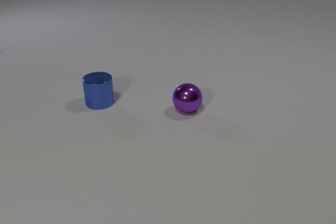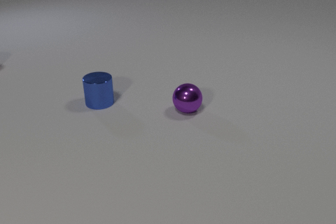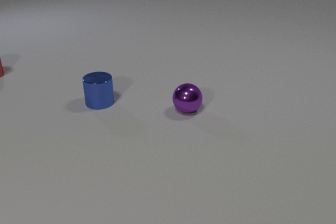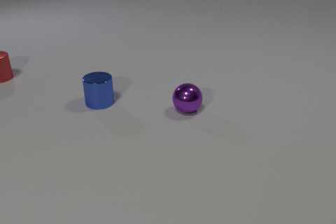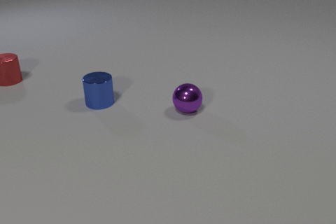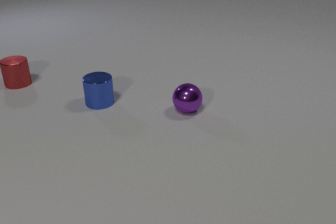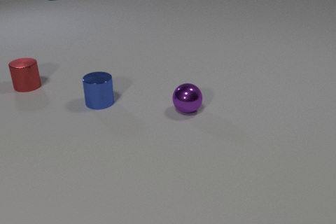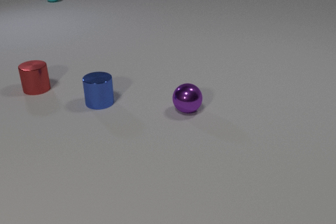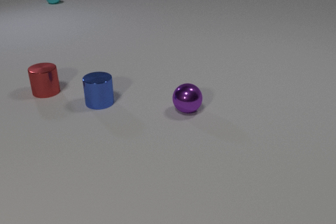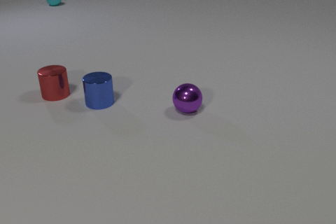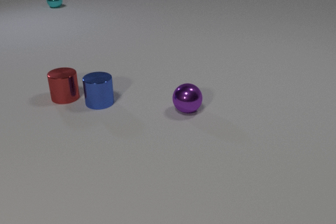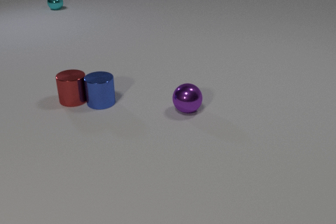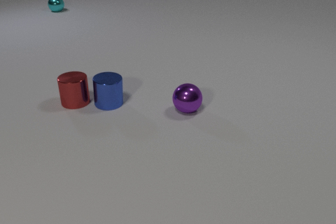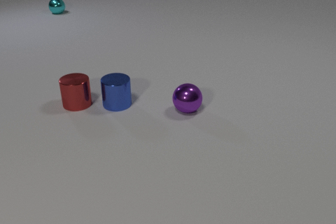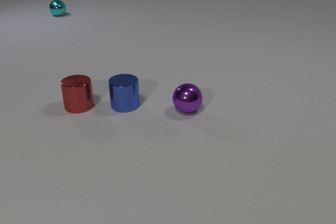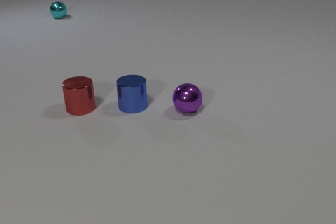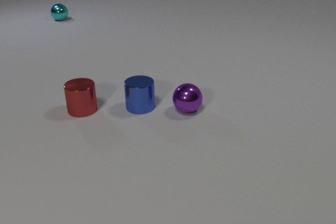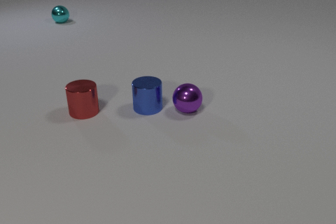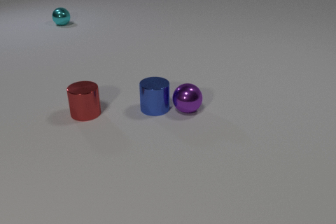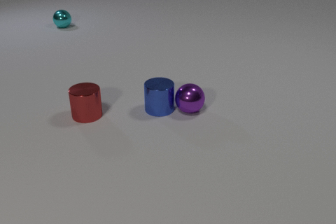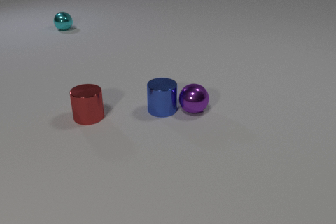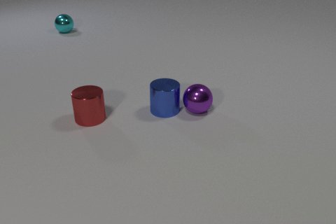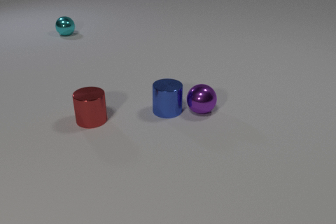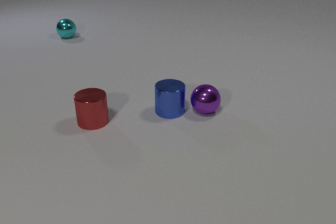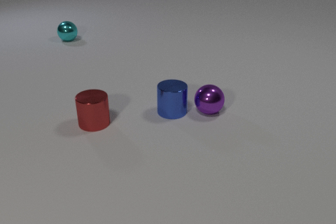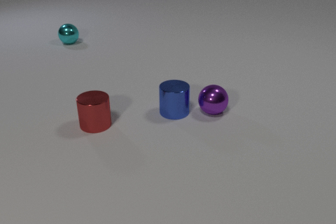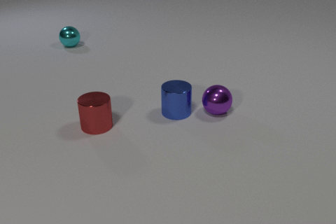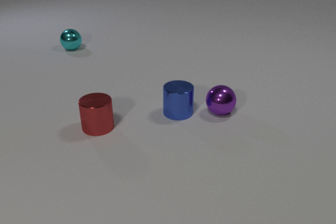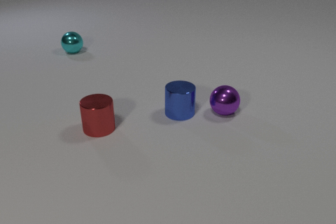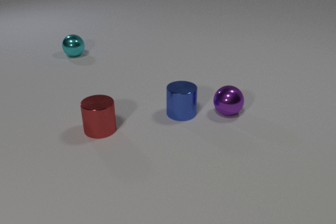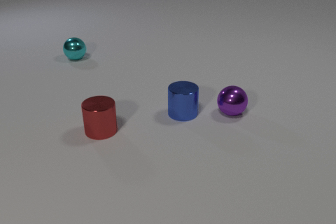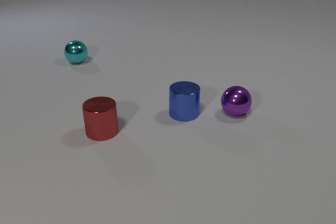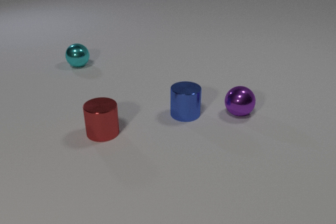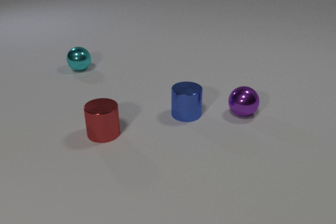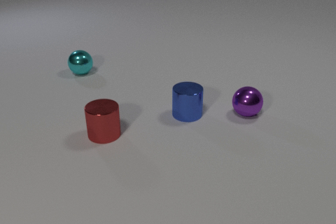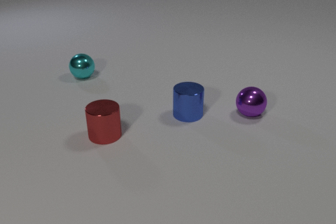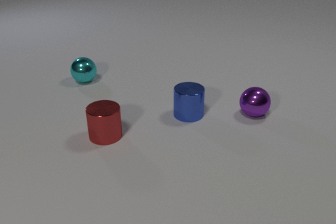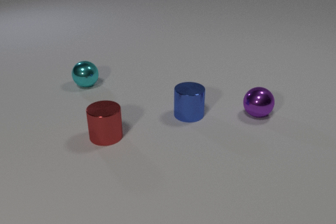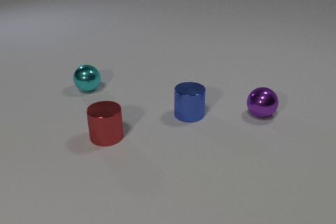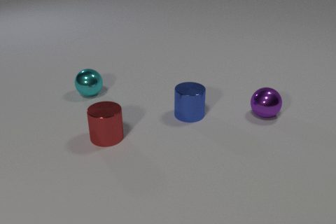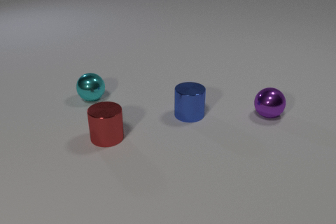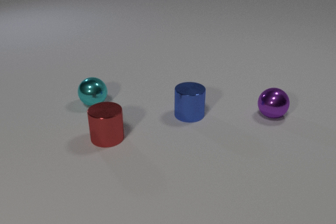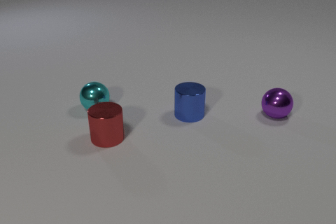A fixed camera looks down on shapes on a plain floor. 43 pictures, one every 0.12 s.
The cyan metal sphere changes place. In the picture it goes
toward the camera.
The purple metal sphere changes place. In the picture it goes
to the right.
0.00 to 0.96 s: The red metal cylinder comes in at the left edge, slides toward the camera and to the right. The cyan metal sphere comes in at the top edge, rolls toward the camera.
0.96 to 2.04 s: The red metal cylinder slides toward the camera and to the right. The blue metal cylinder slides to the right. The cyan metal sphere rolls toward the camera. The red metal cylinder and the blue metal cylinder collide.
2.04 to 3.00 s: The red metal cylinder slides toward the camera. The blue metal cylinder slides to the right. The cyan metal sphere rolls toward the camera. The purple metal sphere rolls to the right. The blue metal cylinder and the purple metal sphere collide.
3.00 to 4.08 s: The red metal cylinder slides toward the camera and to the right. The blue metal cylinder slides to the right. The cyan metal sphere rolls toward the camera. The purple metal sphere rolls to the right.
4.08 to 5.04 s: The red metal cylinder slides toward the camera. The cyan metal sphere rolls toward the camera. The purple metal sphere rolls to the right.
What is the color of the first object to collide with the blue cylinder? red.
How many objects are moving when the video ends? 3.
What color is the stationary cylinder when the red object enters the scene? blue.
